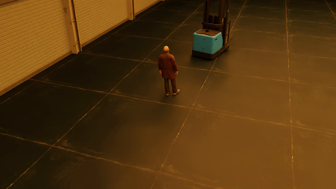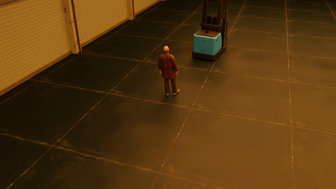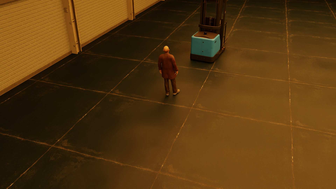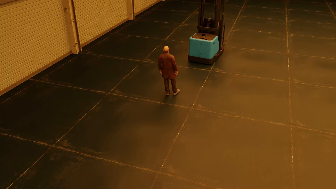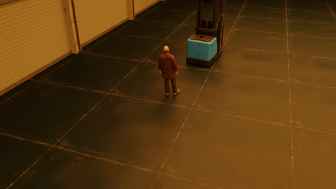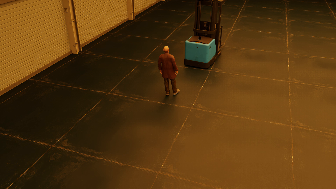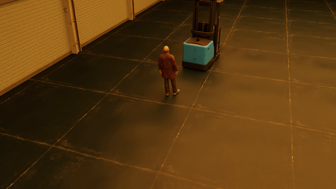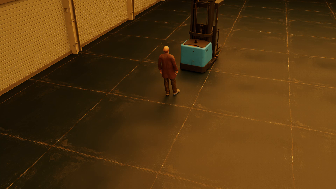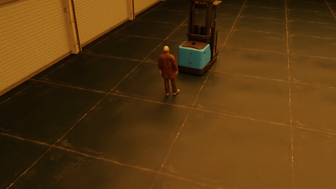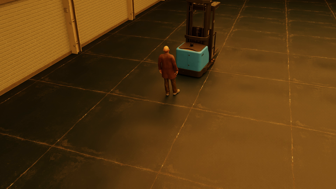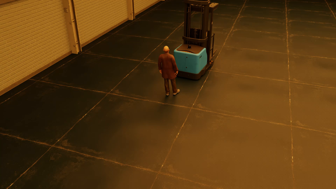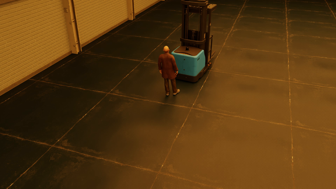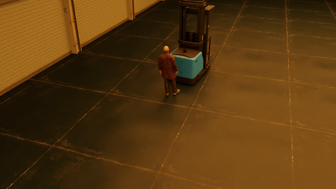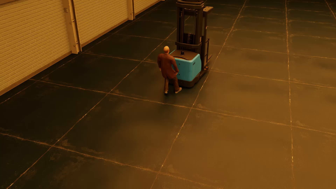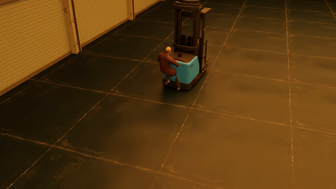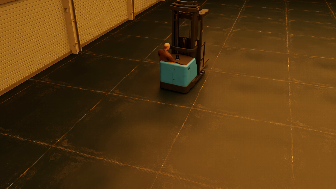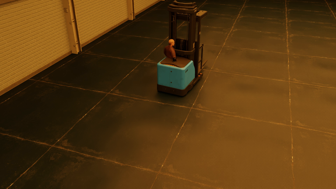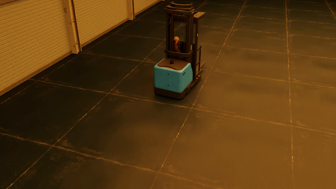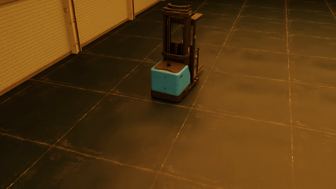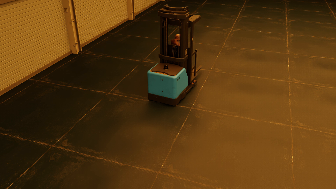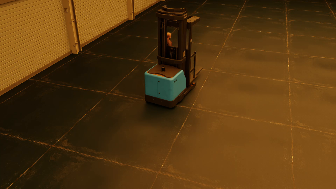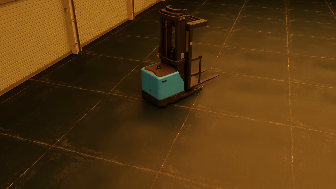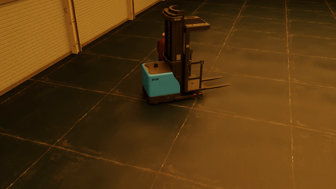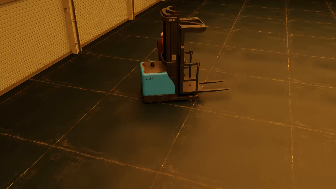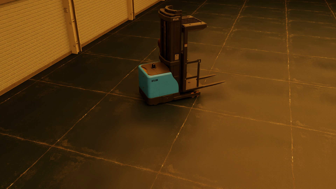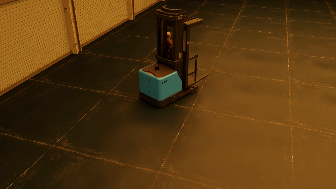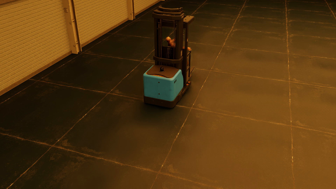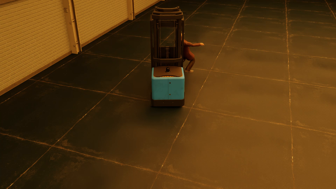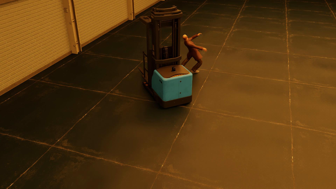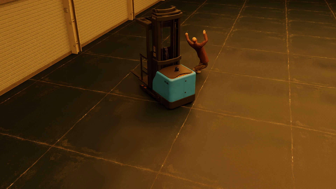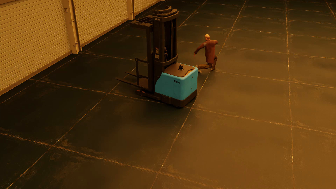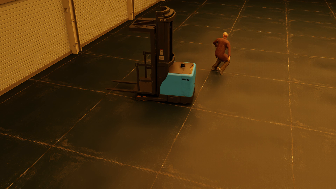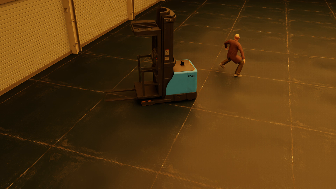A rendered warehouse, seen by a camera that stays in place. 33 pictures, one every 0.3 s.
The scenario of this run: Near miss between a forklift and a person.
